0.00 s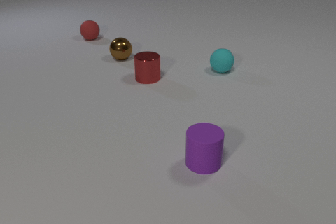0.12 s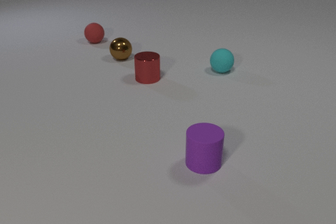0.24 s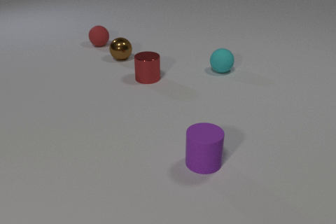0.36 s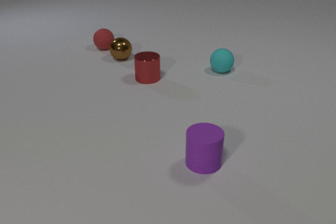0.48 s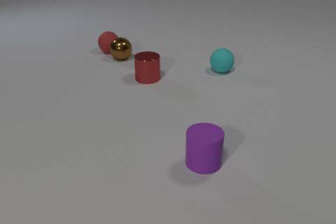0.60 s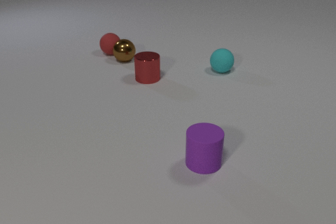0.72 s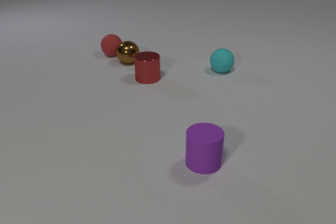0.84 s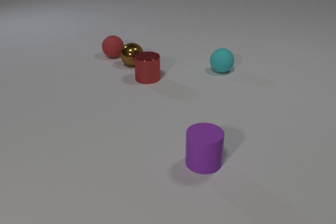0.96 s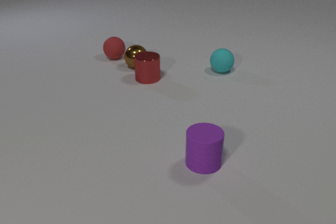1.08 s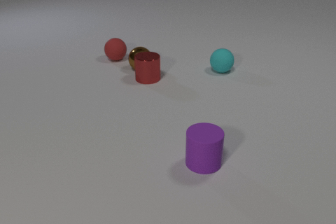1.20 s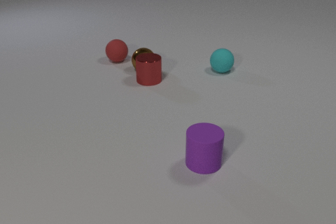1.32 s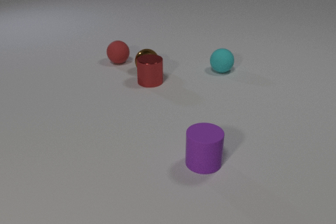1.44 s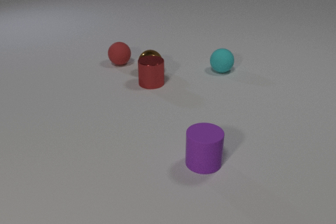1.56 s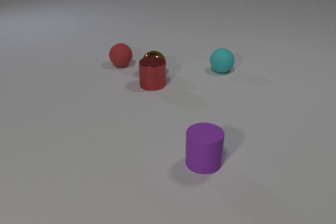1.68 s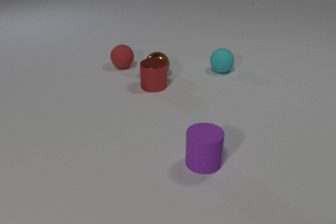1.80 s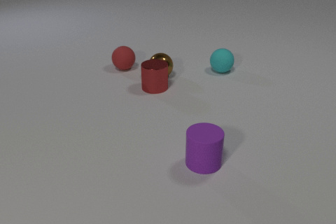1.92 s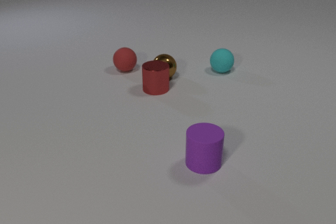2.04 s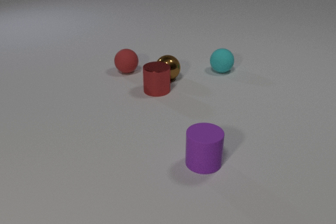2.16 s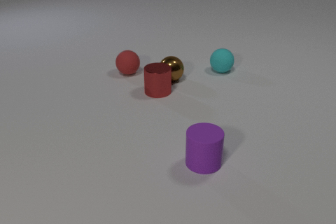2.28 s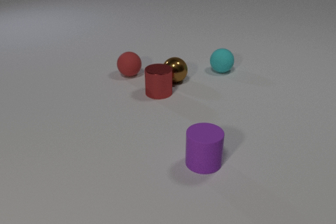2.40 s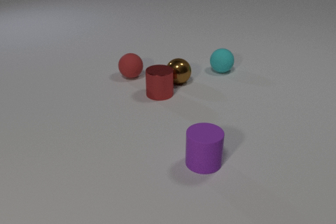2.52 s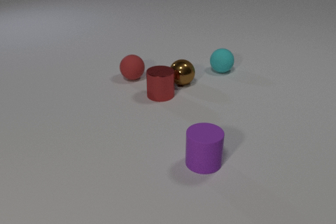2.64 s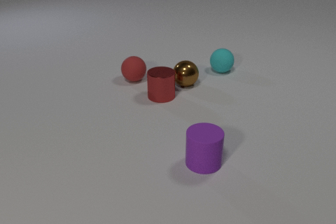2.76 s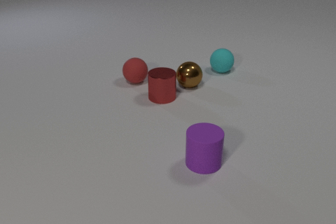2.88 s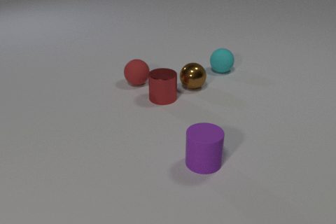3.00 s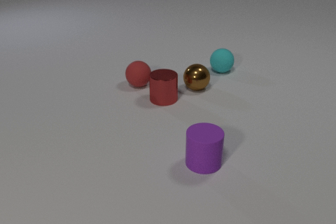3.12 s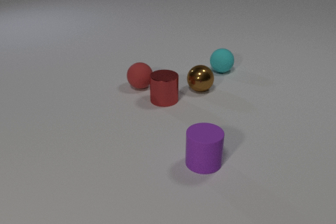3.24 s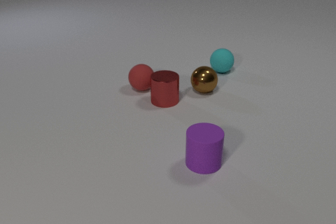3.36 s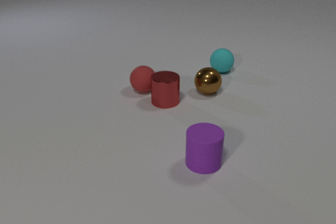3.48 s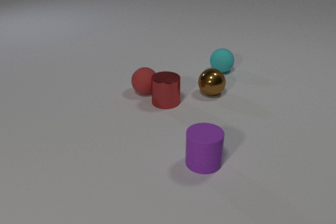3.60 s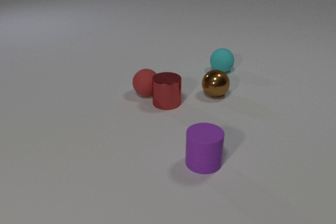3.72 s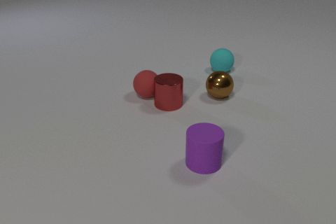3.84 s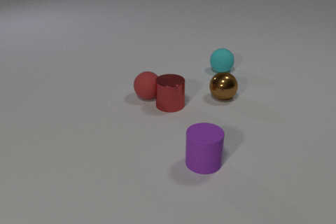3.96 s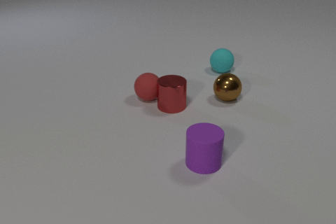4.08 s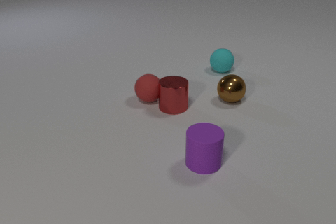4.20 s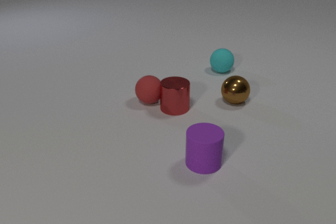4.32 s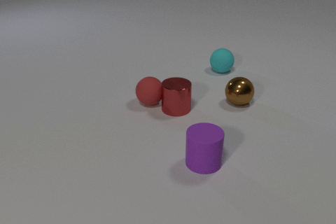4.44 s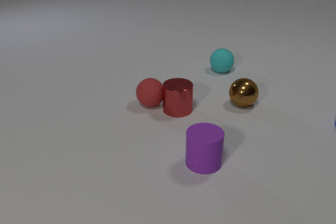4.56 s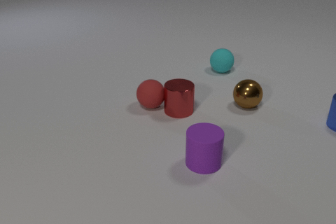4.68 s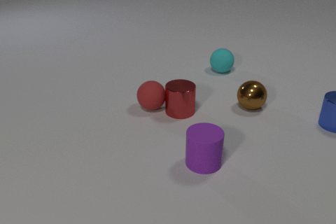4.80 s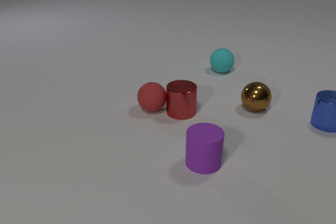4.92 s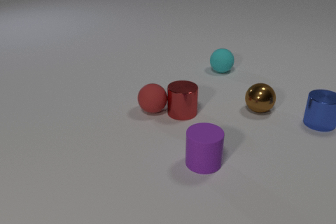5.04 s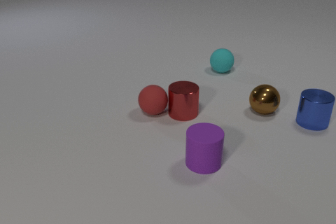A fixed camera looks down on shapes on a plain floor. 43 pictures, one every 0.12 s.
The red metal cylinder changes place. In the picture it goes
toward the camera.
The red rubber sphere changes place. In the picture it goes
toward the camera.
0.00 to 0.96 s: The red rubber sphere rolls toward the camera. The brown metal sphere rolls toward the camera and to the right. The red rubber sphere and the brown metal sphere collide.
0.96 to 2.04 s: The red rubber sphere rolls toward the camera. The brown metal sphere rolls to the right and toward the camera. The red metal cylinder slides toward the camera. The brown metal sphere and the red metal cylinder collide.
2.04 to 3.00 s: The red rubber sphere rolls toward the camera. The brown metal sphere rolls to the right and toward the camera. The red metal cylinder slides toward the camera.
3.00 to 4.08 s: The red rubber sphere rolls toward the camera. The brown metal sphere rolls to the right and toward the camera. The red metal cylinder slides toward the camera and to the right. The red rubber sphere and the red metal cylinder collide.
4.08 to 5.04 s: The red rubber sphere rolls toward the camera. The brown metal sphere rolls to the right and toward the camera. The red metal cylinder slides toward the camera and to the right. The blue metal cylinder comes in at the right edge, slides to the left.
Are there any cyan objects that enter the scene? no.
What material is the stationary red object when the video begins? metal.
Are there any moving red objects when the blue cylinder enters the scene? yes.
